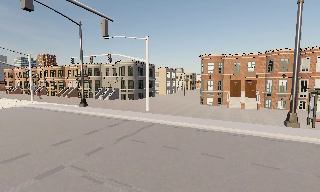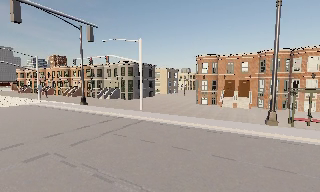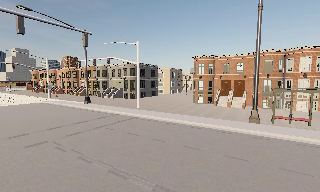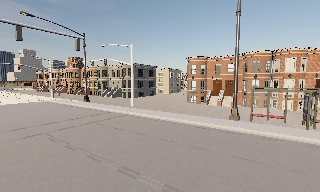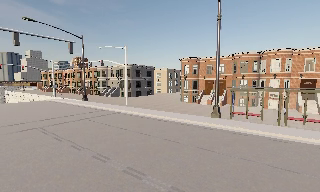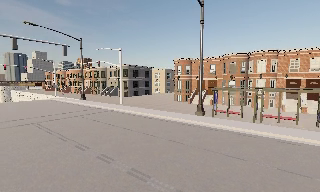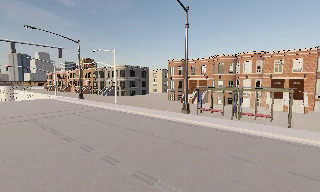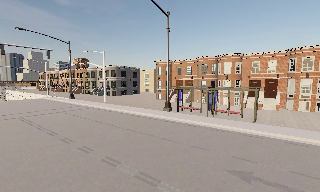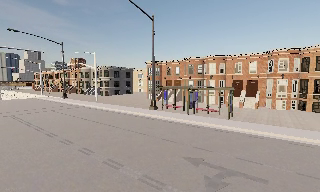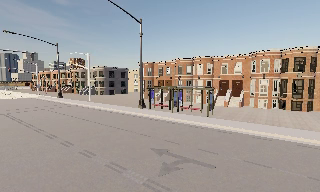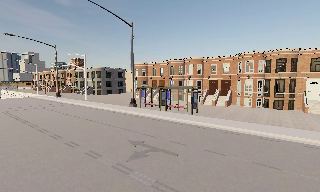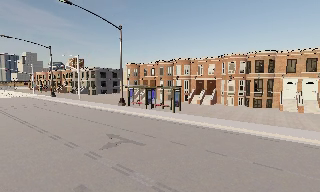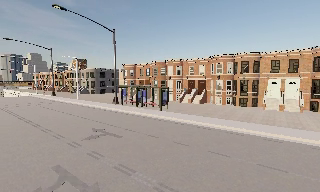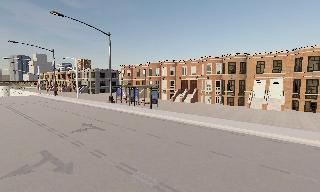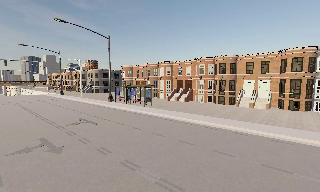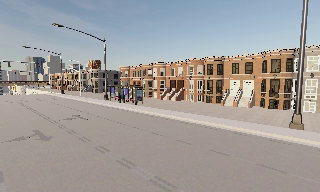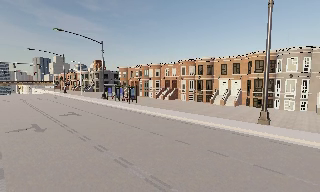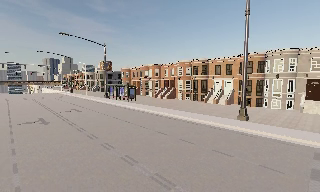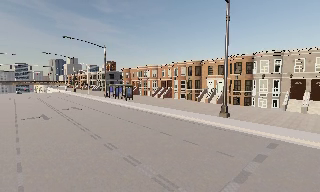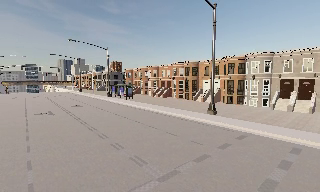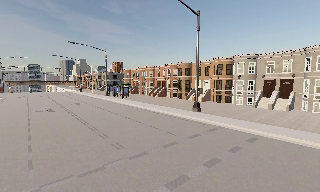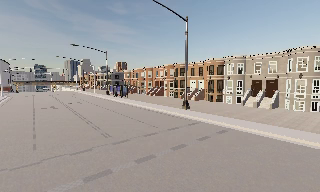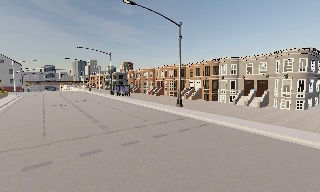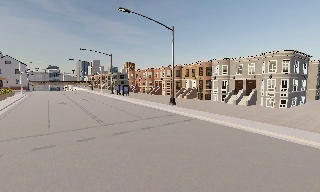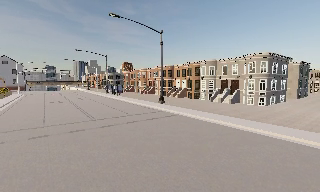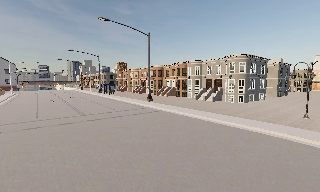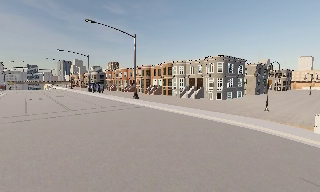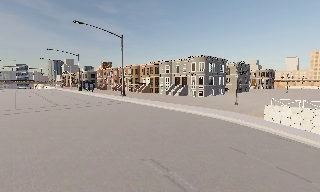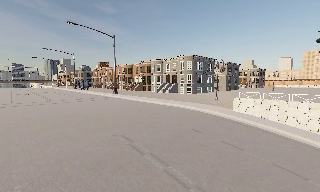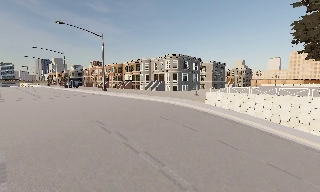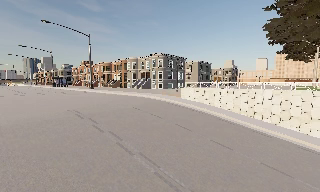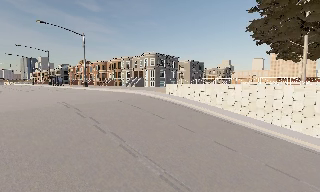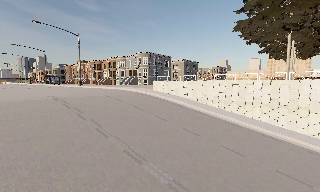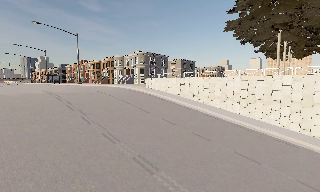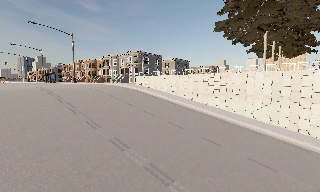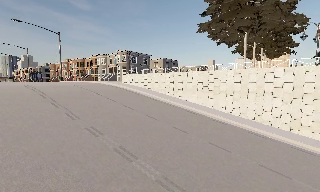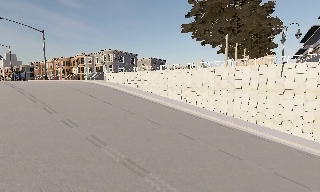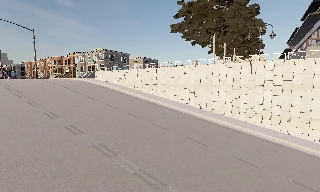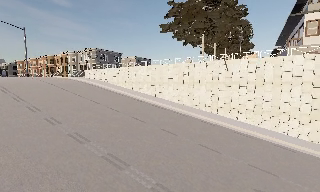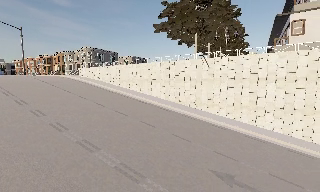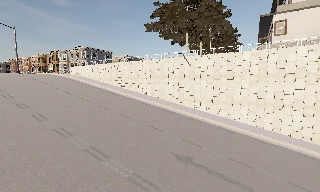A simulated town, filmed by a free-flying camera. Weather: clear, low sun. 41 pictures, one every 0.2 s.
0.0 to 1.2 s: The camera pans to its left, which is counterclockwise from overhead, by about 10 degrees. It travels to its right and backward, about 11 m, so close, fixed things drift to the left.
1.2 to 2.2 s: The camera travels to its right and backward, about 9 m, so close, fixed things drift to the left.
2.2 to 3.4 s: The camera pans to its left, which is counterclockwise from overhead, by about 10 degrees. It travels to its right and backward, about 13 m, so close, fixed things drift to the left.
3.4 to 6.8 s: The camera travels backward and to its right, about 30 m, so what stands in front gets smaller.
6.8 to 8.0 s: The scene slides to the left, as the camera pans about 10 degrees to its right. It travels to its right and backward, about 8 m, so close, fixed things drift to the left.
The film runs forward here.
